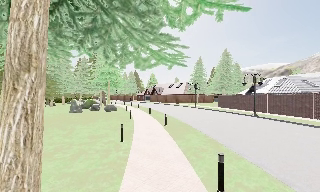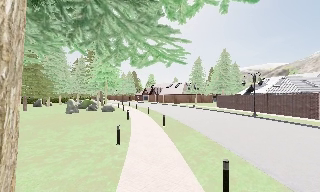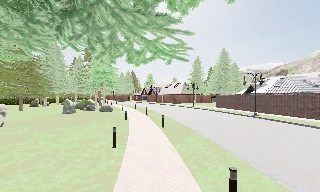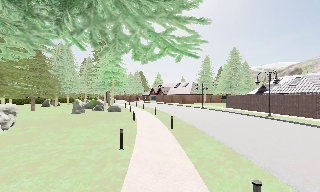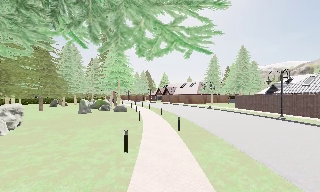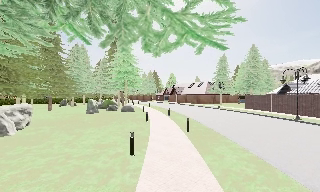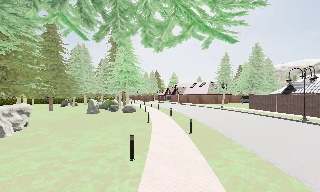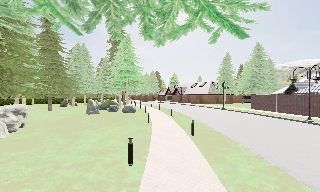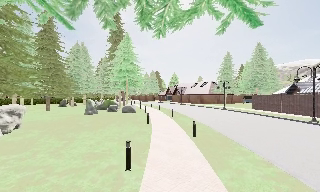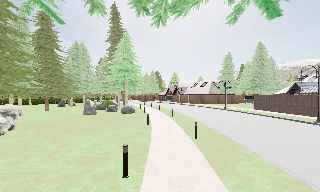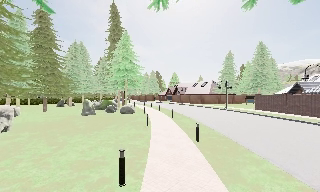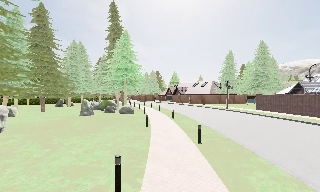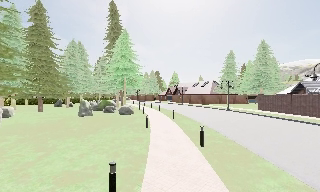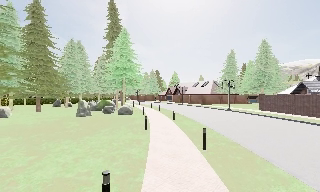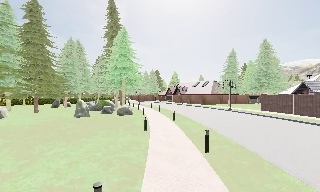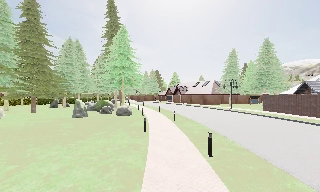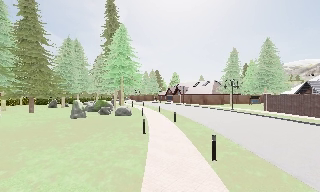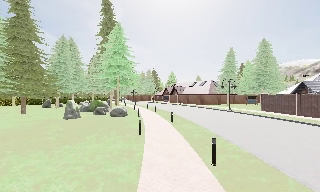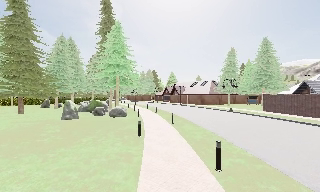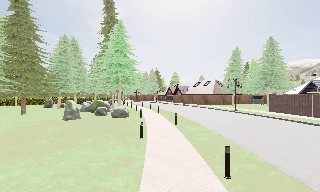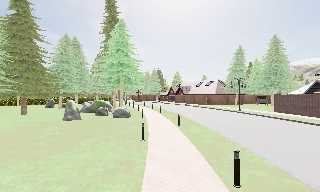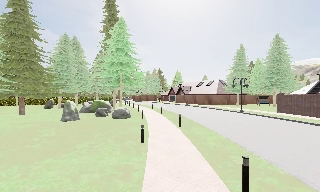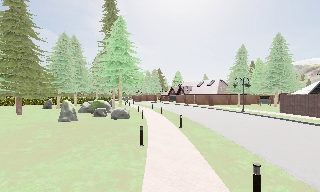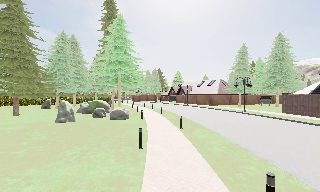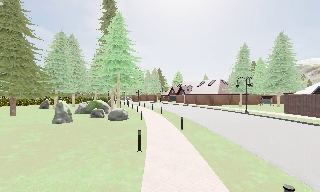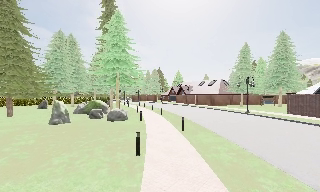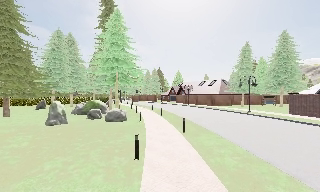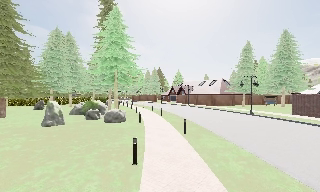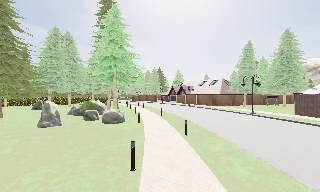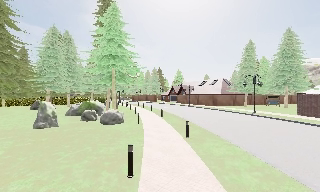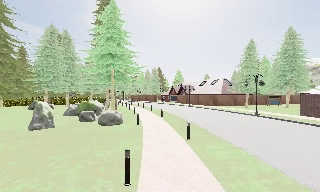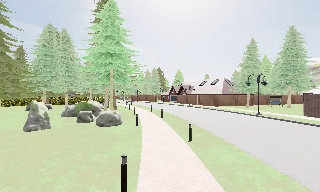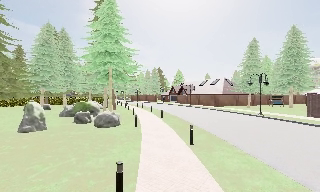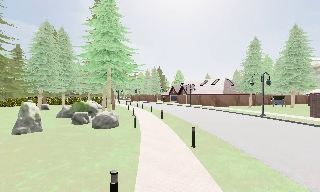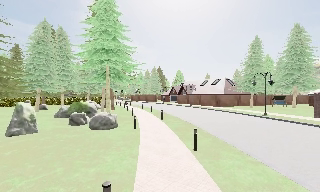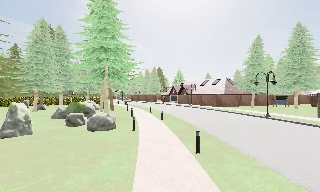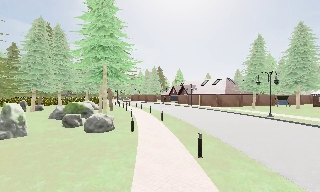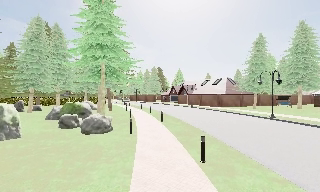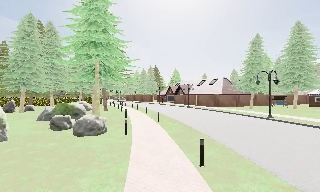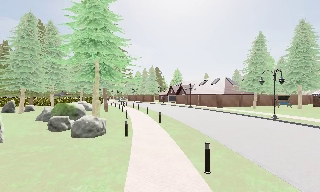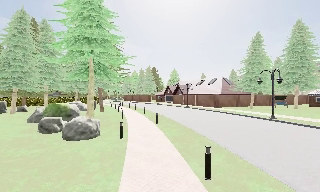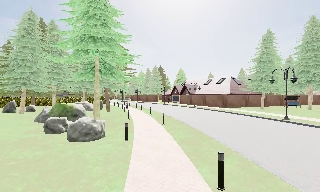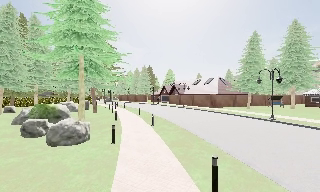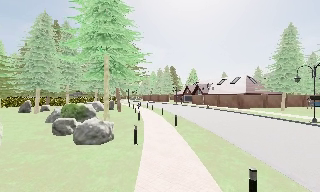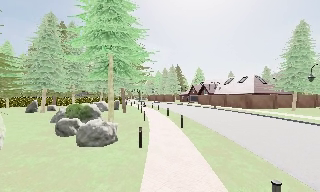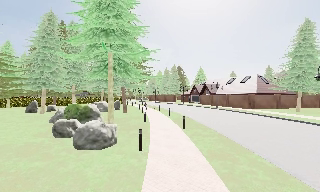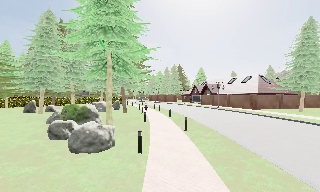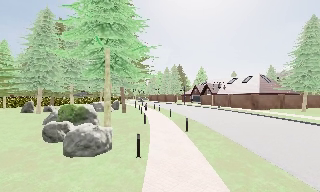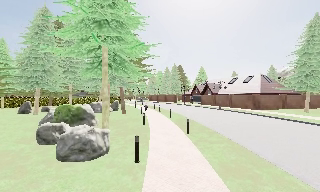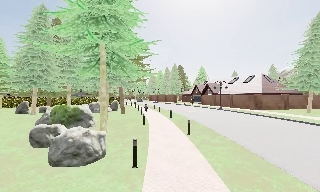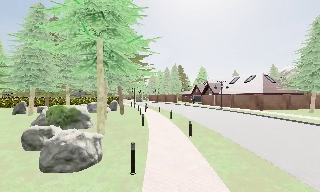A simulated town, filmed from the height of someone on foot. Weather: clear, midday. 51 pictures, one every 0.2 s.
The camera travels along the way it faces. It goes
forward.
0.0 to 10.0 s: The camera pans to its left, which is counterclockwise from overhead, by about 15 degrees. It travels forward, about 19 m, so what stands in front looms larger.
The film runs forward here.
